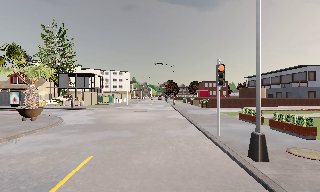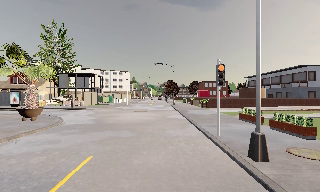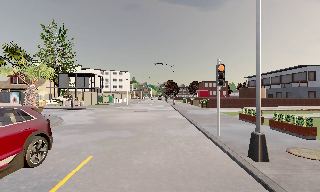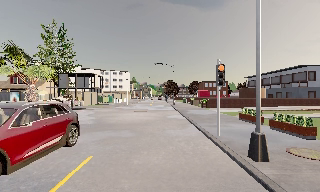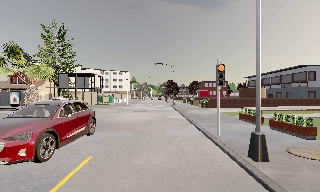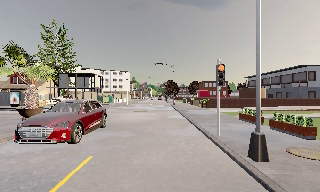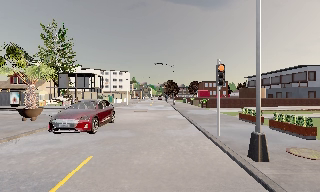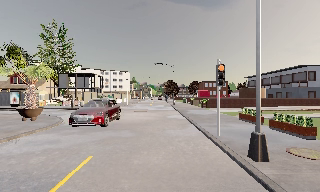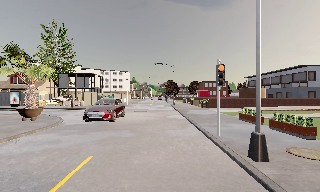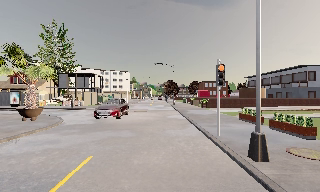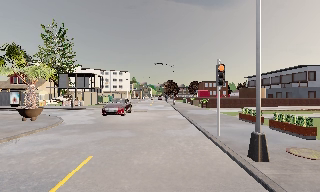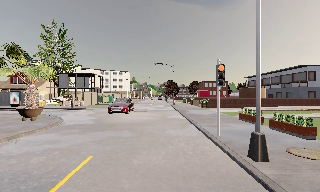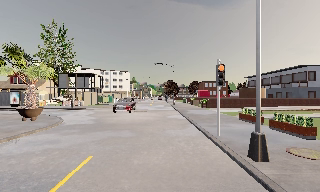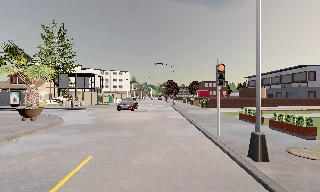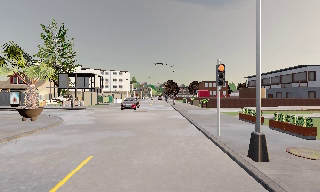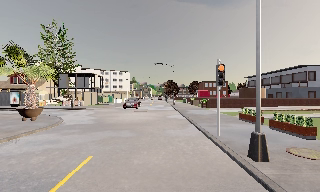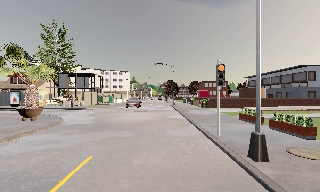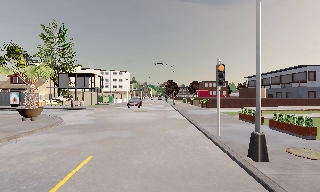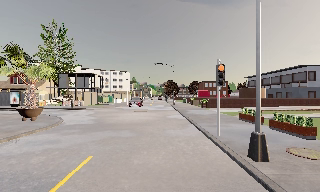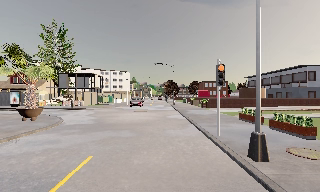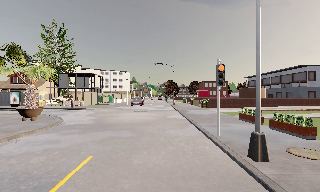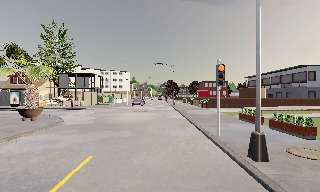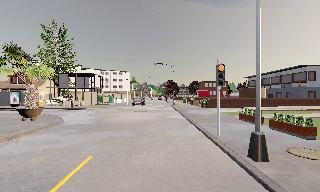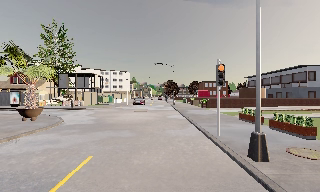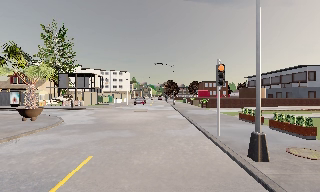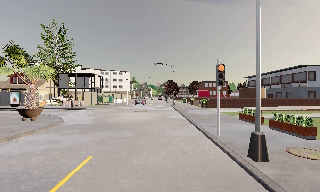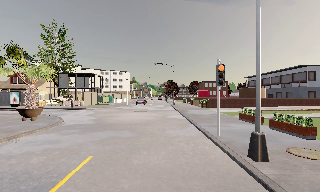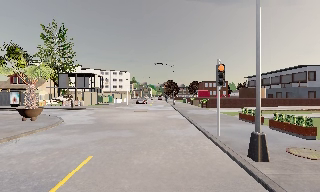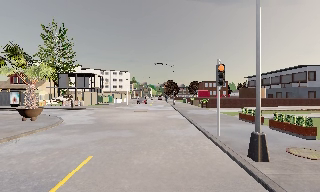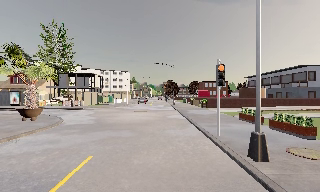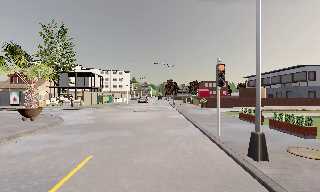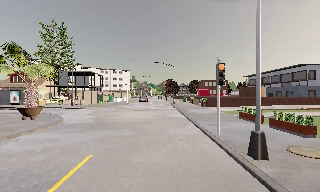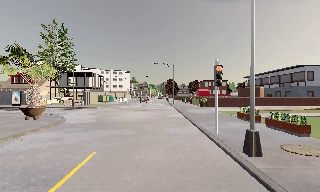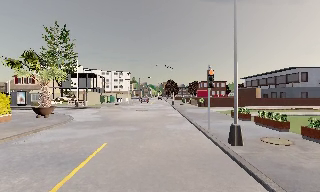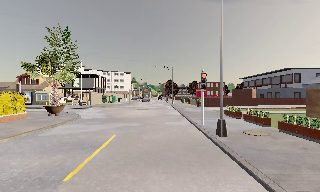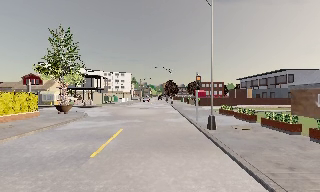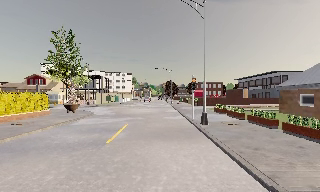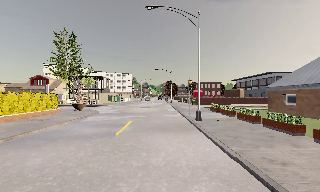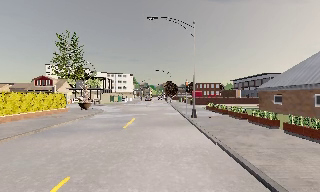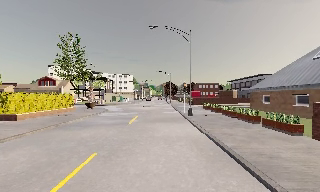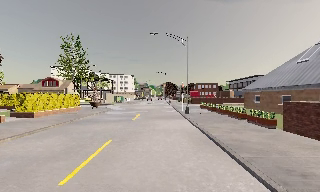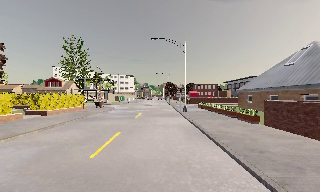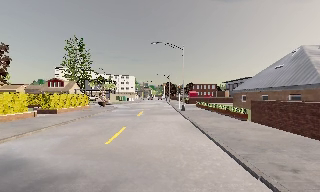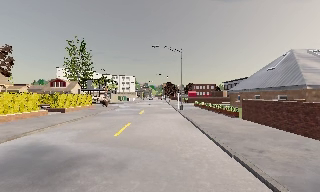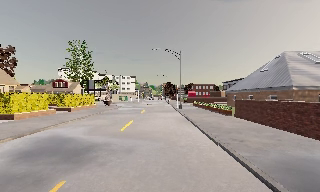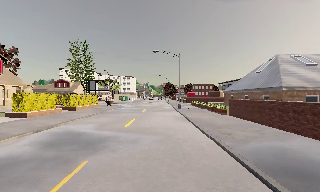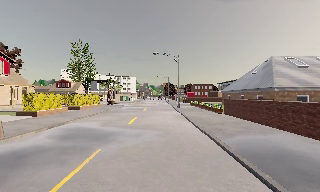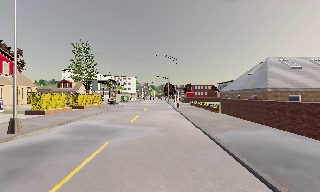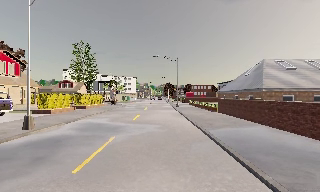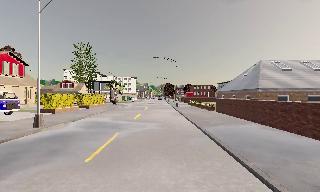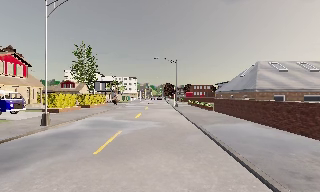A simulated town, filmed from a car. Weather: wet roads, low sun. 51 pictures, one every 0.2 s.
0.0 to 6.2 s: The camera keeps its place and its aim.
6.2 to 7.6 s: The camera travels backward, about 8 m, so what stands in front gets smaller. It gains speed.
7.6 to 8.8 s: The camera travels backward, about 8 m, so what stands in front gets smaller.
8.8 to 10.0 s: The camera travels backward, about 5 m, so what stands in front gets smaller. It loses speed.
The film runs backward here.
